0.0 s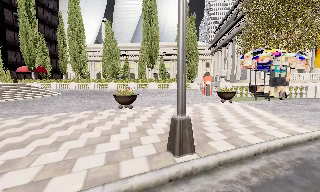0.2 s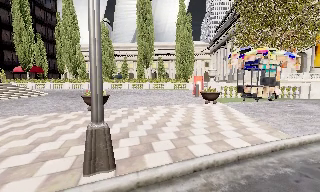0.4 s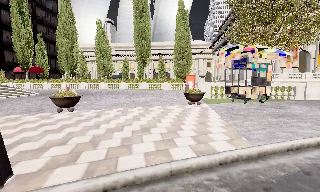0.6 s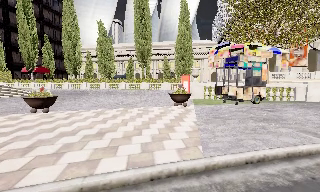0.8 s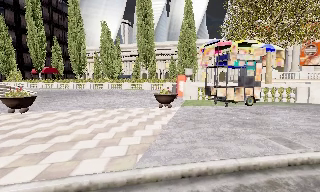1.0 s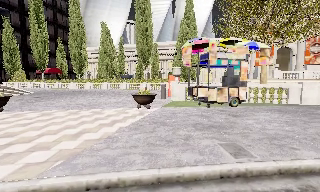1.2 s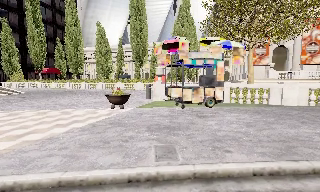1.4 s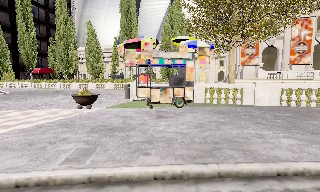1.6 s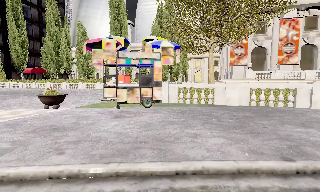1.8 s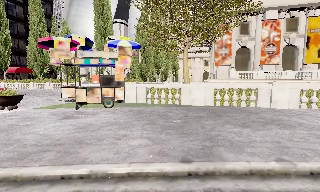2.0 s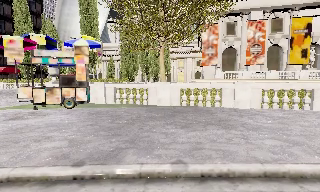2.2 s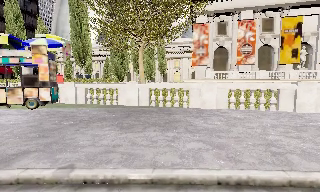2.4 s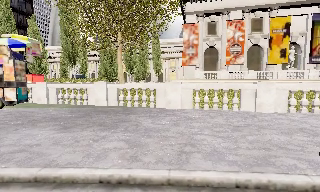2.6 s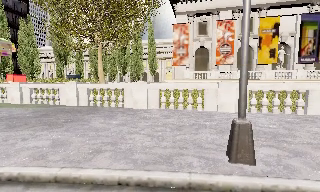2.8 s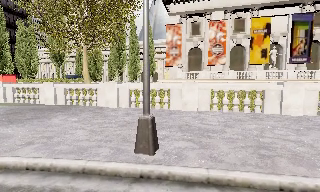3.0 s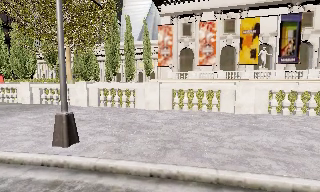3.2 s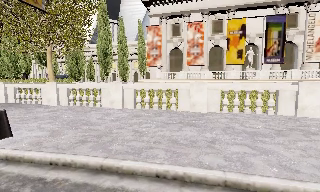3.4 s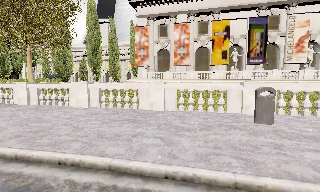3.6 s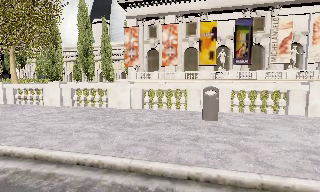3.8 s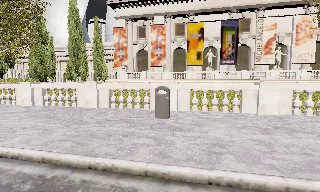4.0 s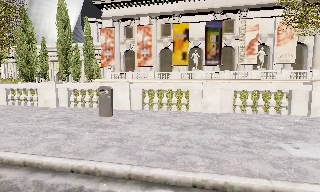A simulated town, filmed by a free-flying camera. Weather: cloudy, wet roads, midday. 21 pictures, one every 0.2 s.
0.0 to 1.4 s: The camera pans to its left, which is counterclockwise from overhead, by about 10 degrees. It travels to its right, about 10 m, so close, fixed things drift to the left.
1.4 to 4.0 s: The camera travels to its right, about 25 m, so close, fixed things drift to the left.
The film runs backward here.
